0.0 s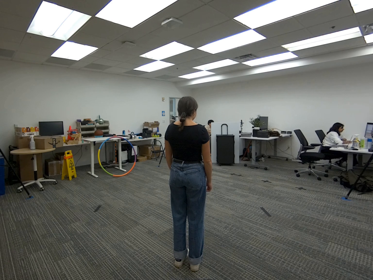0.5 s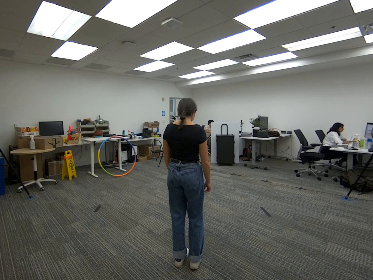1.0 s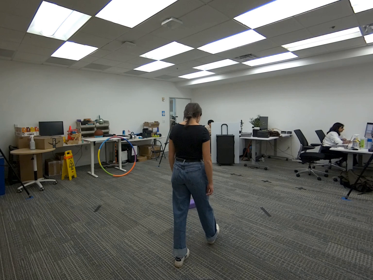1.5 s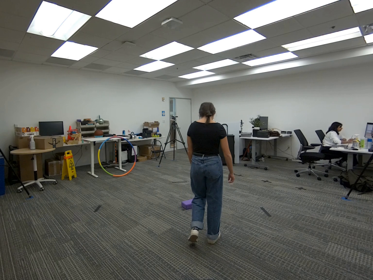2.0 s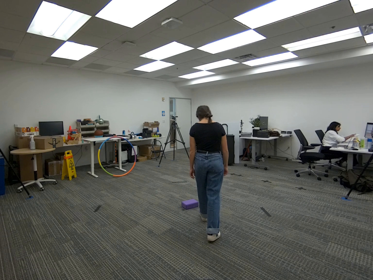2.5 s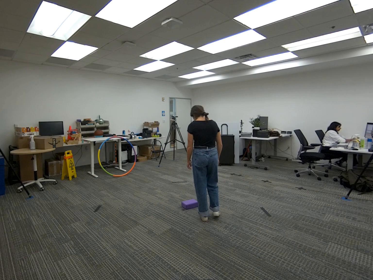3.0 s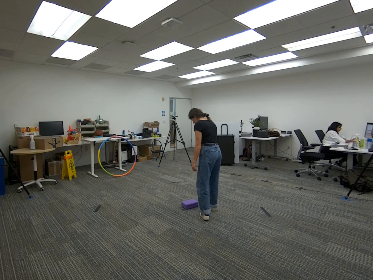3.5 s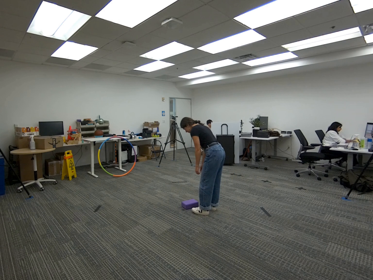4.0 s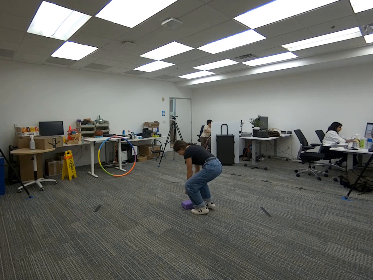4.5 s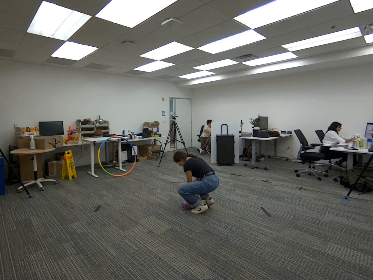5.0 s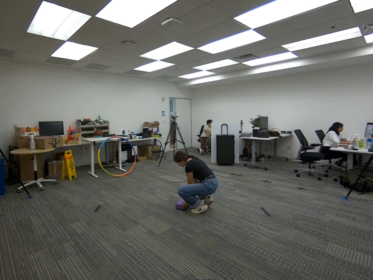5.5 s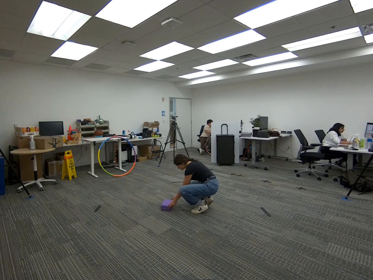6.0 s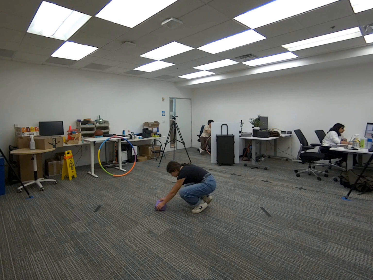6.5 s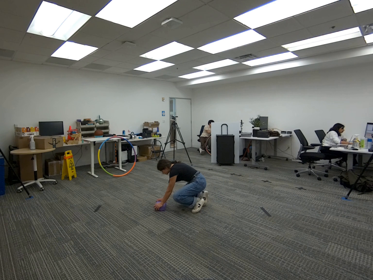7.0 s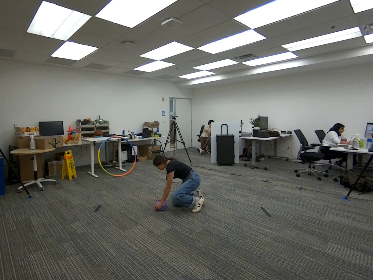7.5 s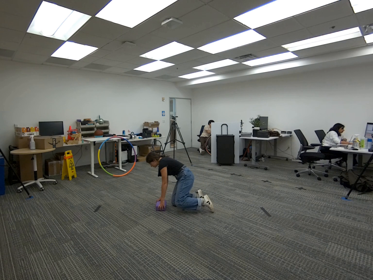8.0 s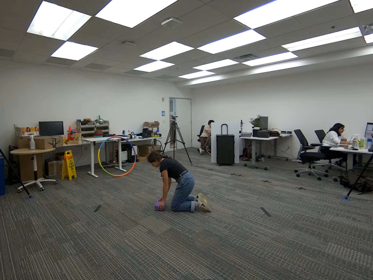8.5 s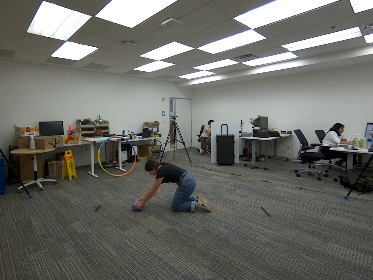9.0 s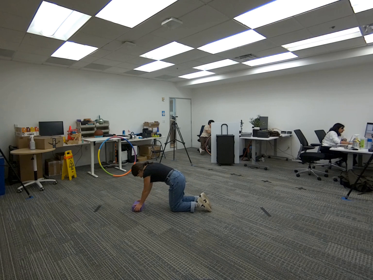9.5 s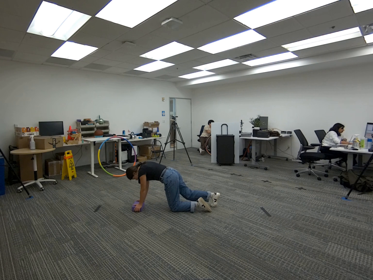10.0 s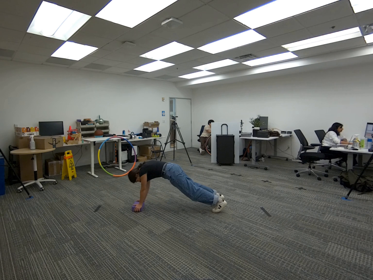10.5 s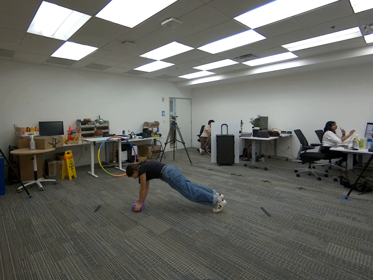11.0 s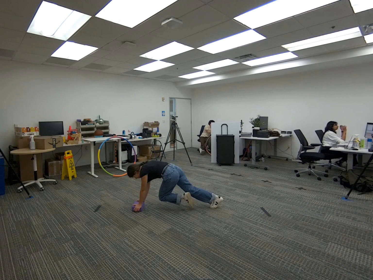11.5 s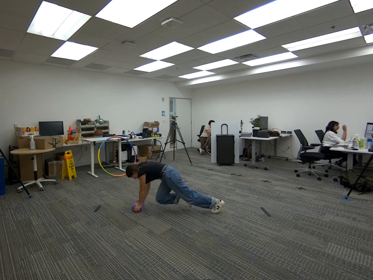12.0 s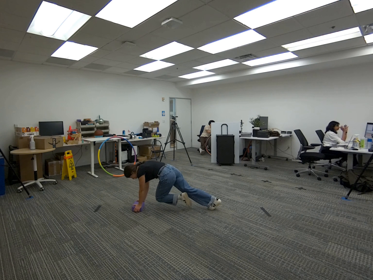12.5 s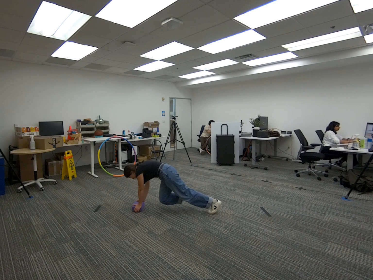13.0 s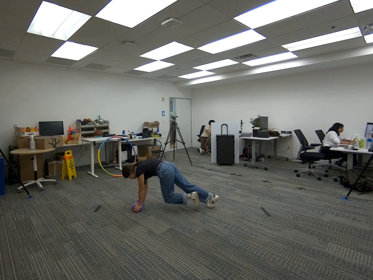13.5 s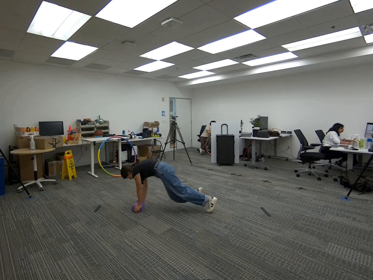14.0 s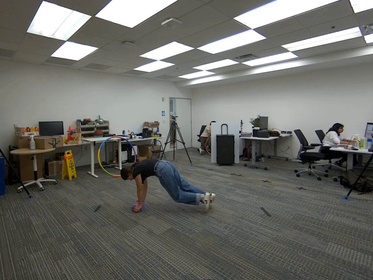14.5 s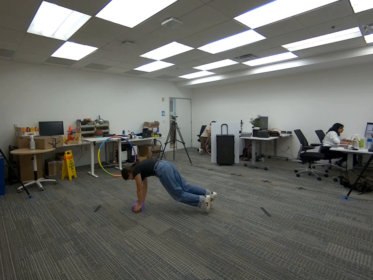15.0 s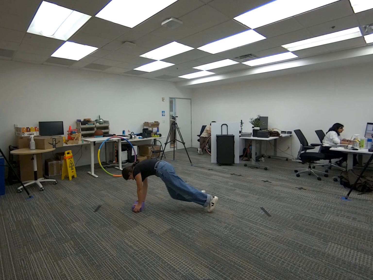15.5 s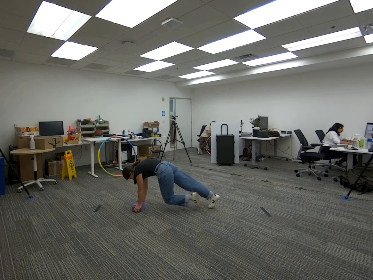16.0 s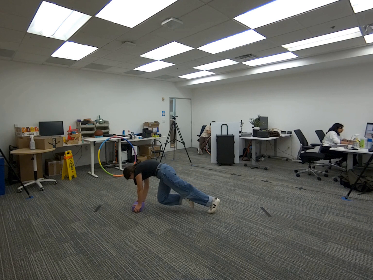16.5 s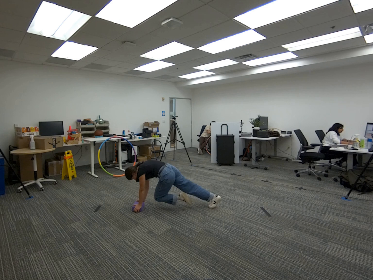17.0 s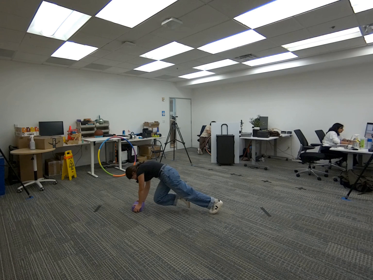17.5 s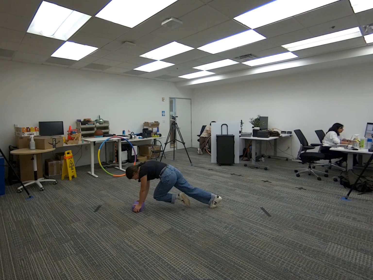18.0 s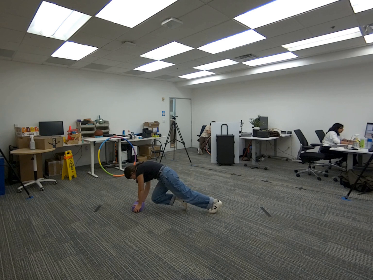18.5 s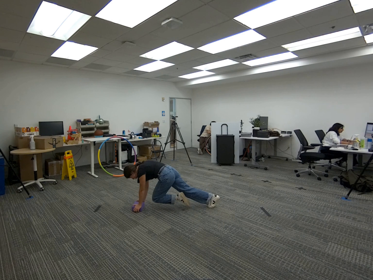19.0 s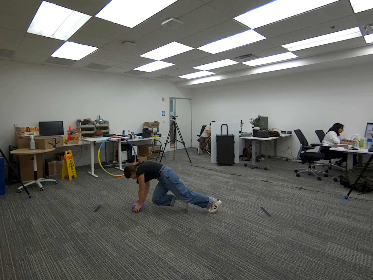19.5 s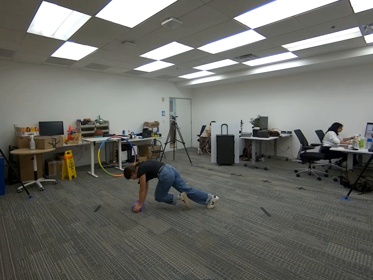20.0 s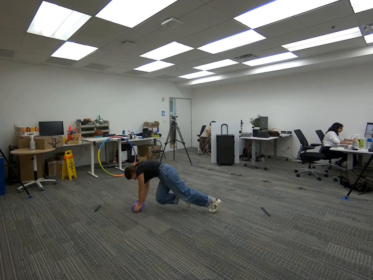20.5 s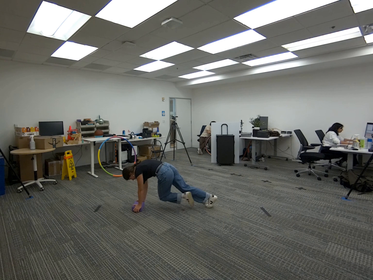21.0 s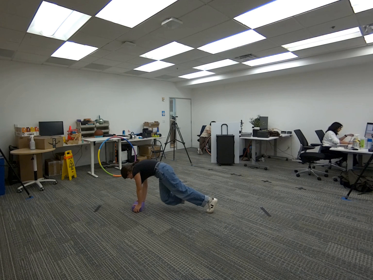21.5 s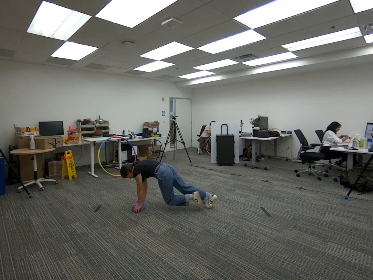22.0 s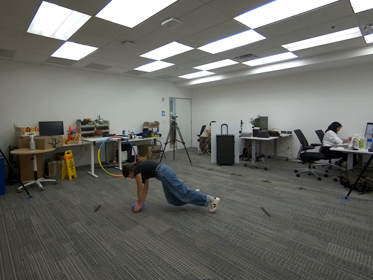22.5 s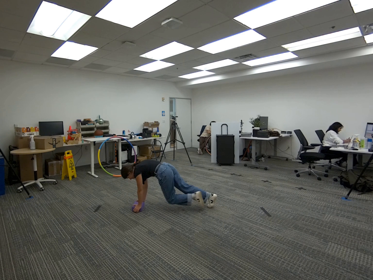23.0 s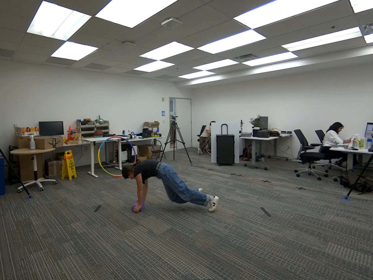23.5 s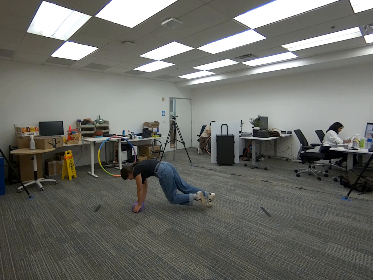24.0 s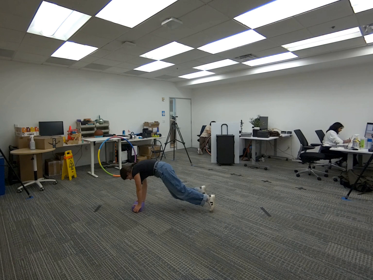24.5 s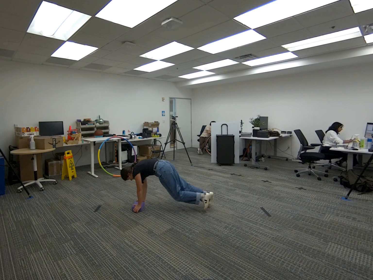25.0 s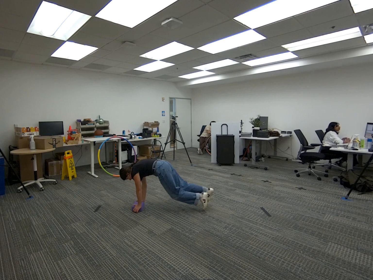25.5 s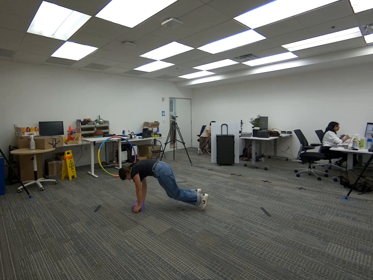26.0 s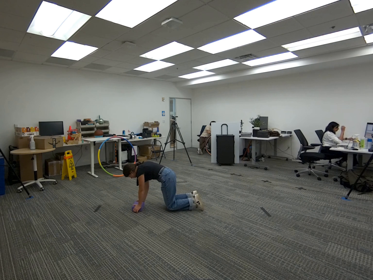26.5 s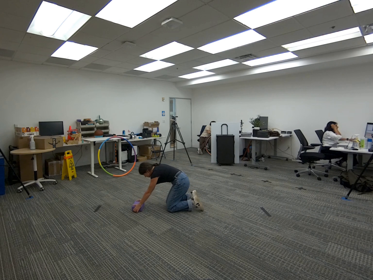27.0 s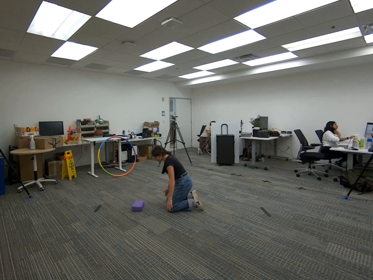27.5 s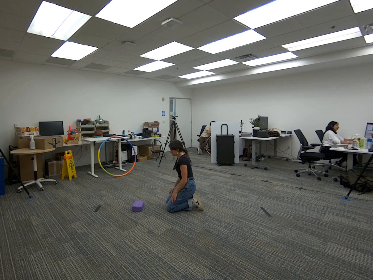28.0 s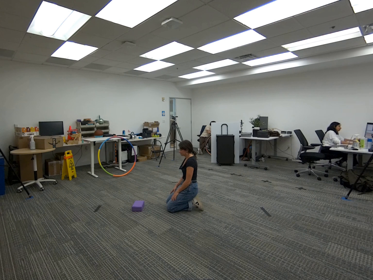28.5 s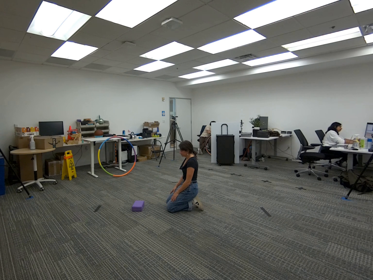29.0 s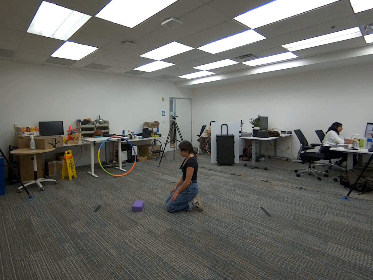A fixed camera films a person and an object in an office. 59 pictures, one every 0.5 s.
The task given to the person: Walk over to the yoga block on the floor and get into a mountain climber position using both hands to hold onto the yoga block. Perform mountain climbers until the time is up.
